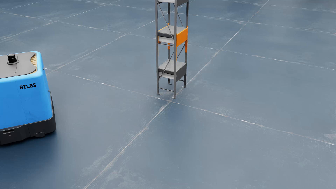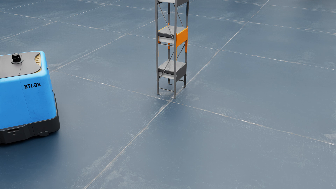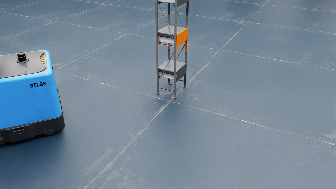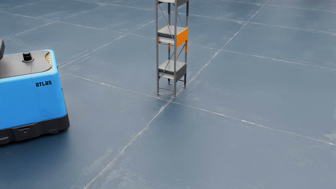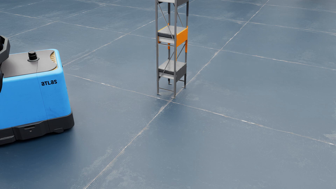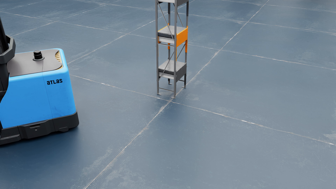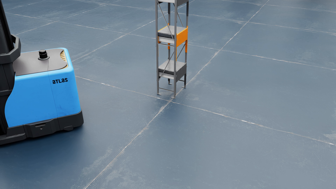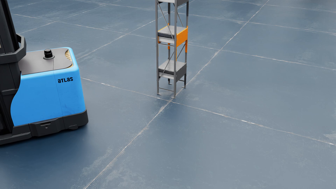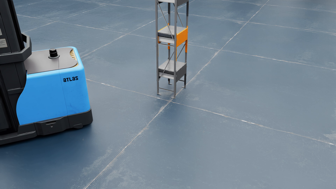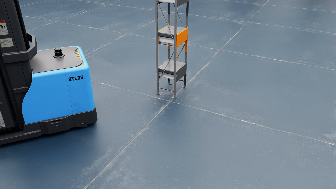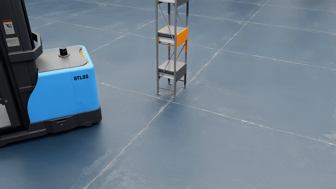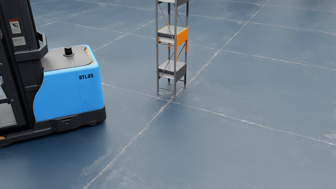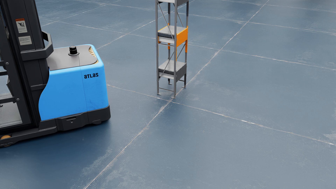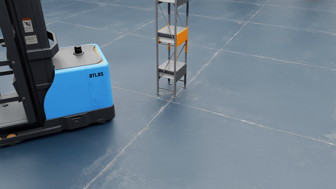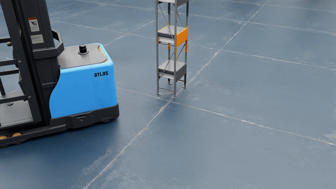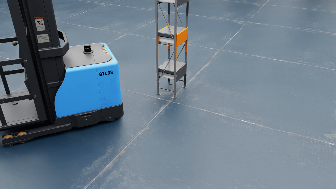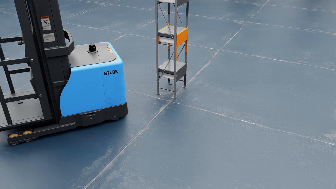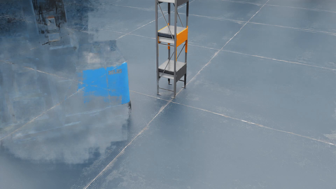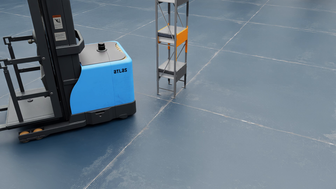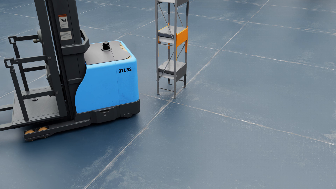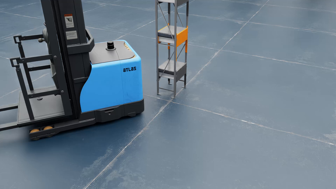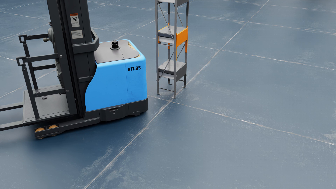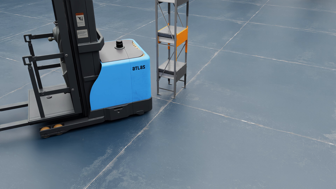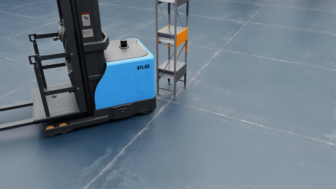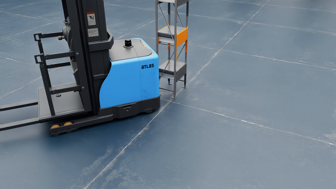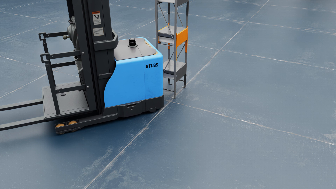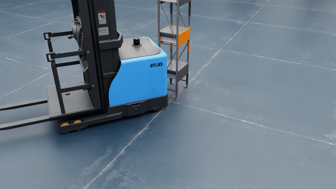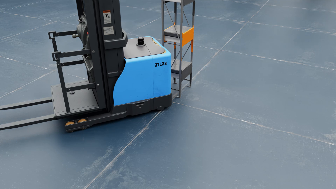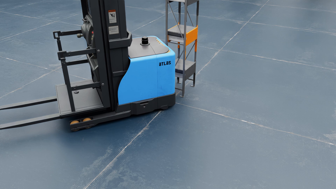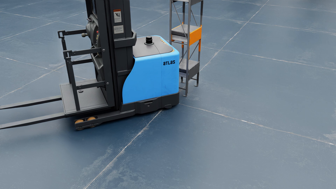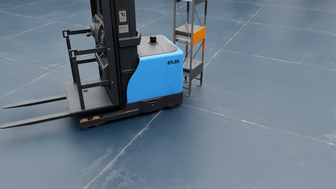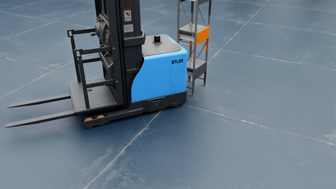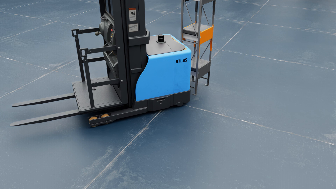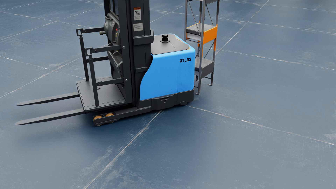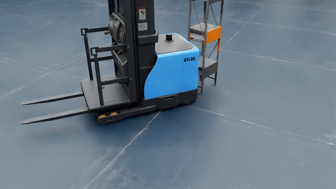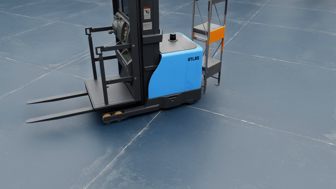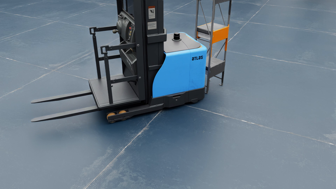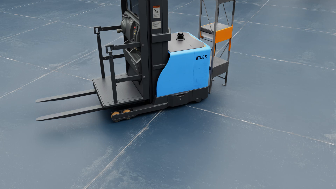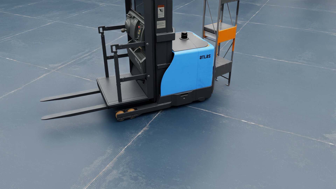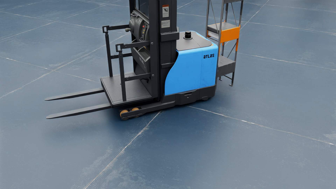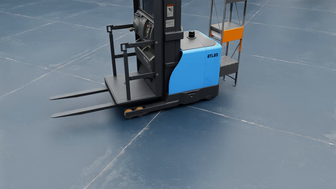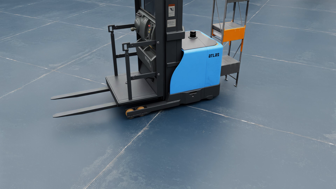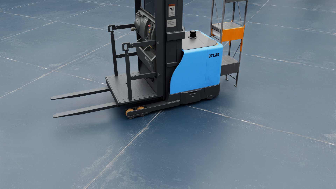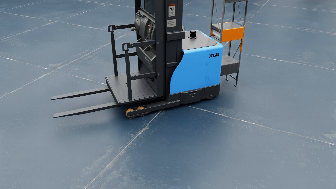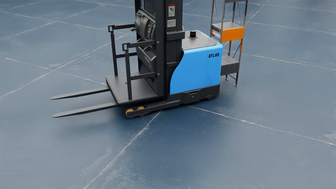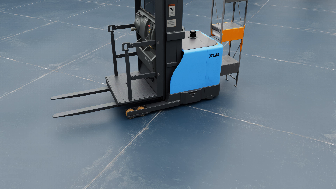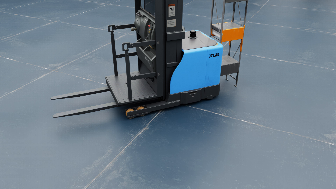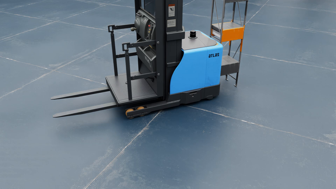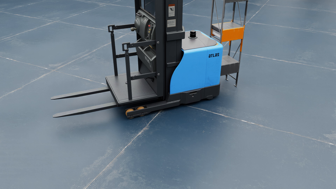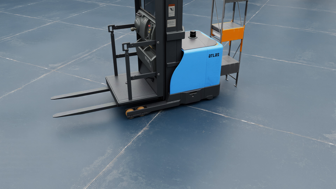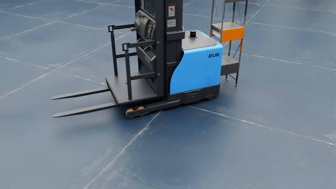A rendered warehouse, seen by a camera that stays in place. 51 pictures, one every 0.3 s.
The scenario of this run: A forklift runs into an object in its way.
